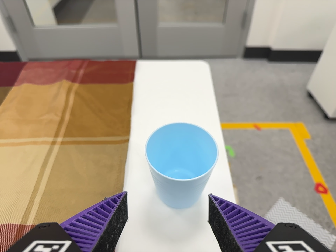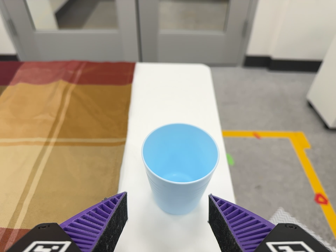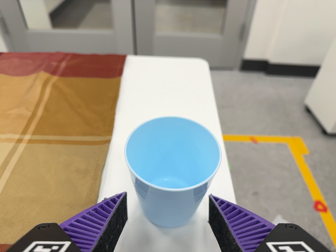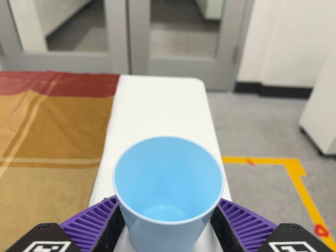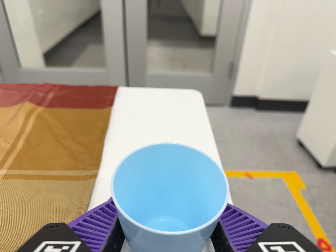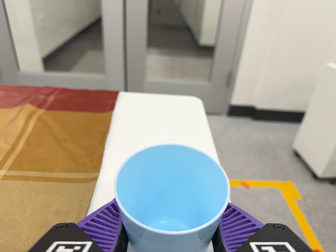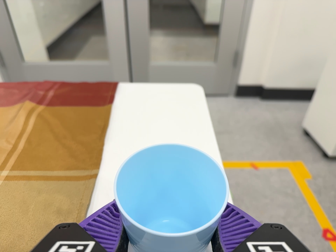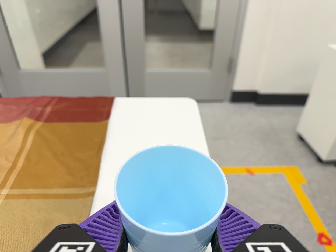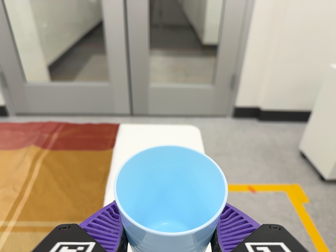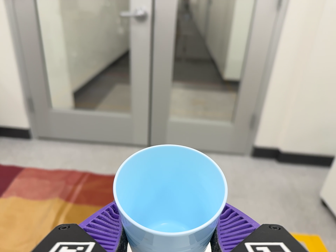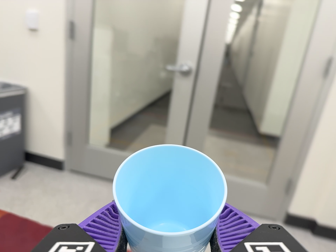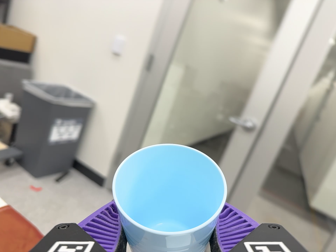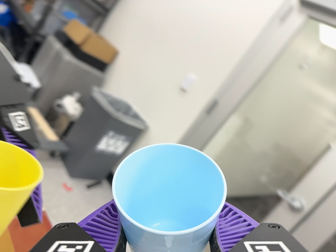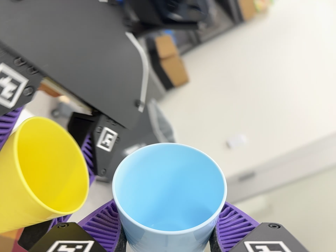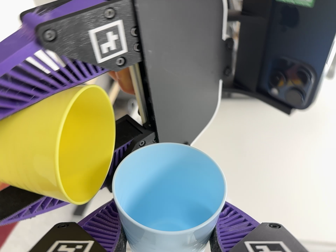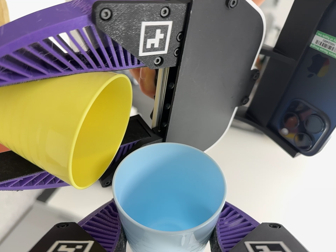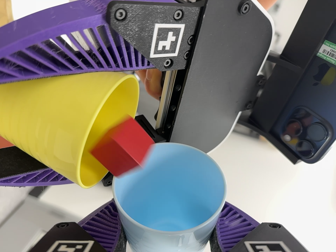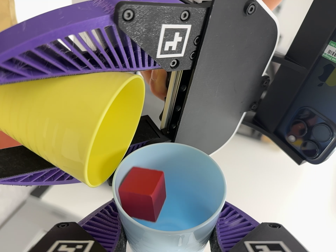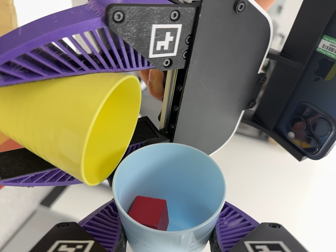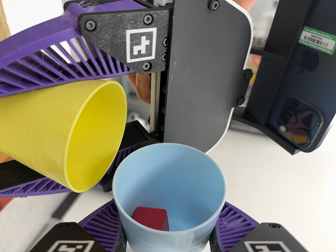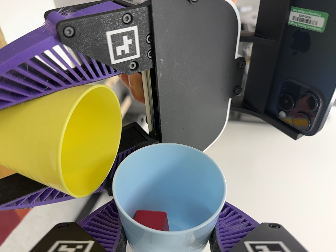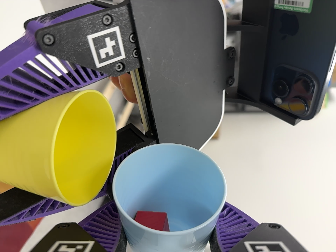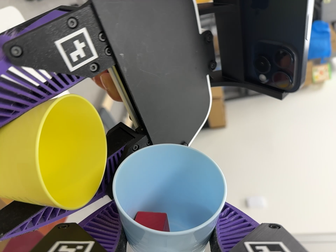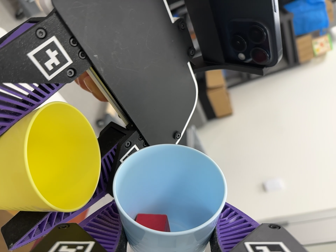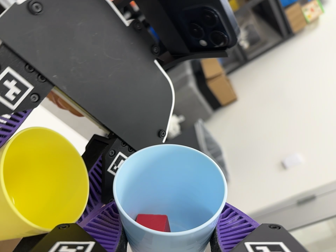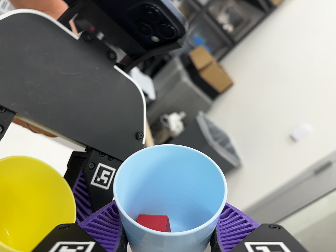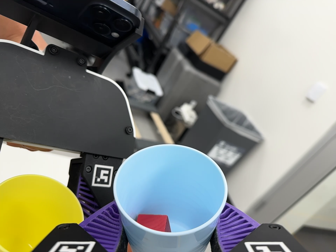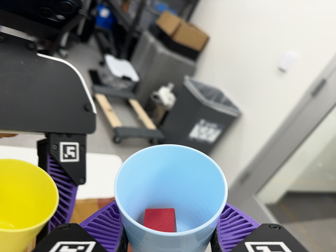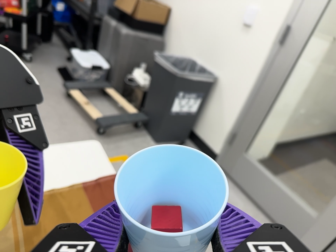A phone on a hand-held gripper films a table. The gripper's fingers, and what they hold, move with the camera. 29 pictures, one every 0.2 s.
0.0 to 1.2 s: The camera travels forward, about 9 cm, so what stands in front looms larger. Its aim tips toward the top of its view by about 10 degrees, and the scene shifts downward.
1.2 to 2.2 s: The camera pans to its left by about 20 degrees. It travels toward the top of its view, about 28 cm, so close, fixed things drift downward. Its aim tips toward the top of its view by about 25 degrees, and the scene shifts downward. It rolls about its line of sight by about 30 degrees, and the scene rotates clockwise.
2.2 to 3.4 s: The camera swings to its left by about 10 degrees, and the scene slides to the right. It travels to its left and toward the top of its view, about 22 cm, so close, fixed things drift to the right. Its aim tips toward the top of its view by about 20 degrees, and the scene shifts downward. It rolls about its line of sight by about 95 degrees, and the scene rotates clockwise.
3.4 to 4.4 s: The camera travels to its right, about 6 cm. It rolls about its line of sight by about 25 degrees, and the scene rotates counterclockwise.
4.4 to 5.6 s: The camera travels to its right and toward the bottom of its view, about 18 cm, so close, fixed things drift to the left. Its aim tips toward the bottom of its view by about 10 degrees, and the scene shifts upward. It rolls about its line of sight by about 65 degrees, and the scene rotates counterclockwise.
The film runs backward here.
